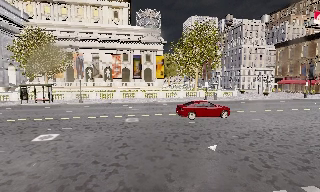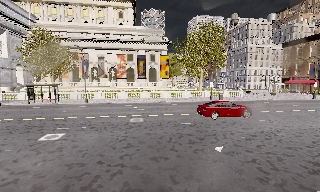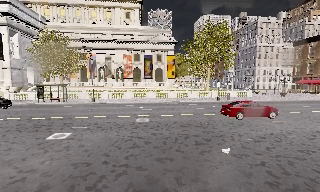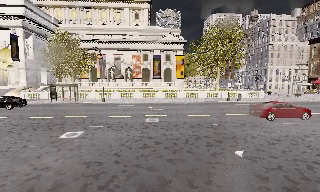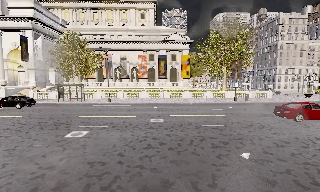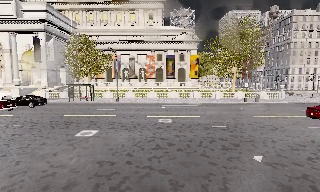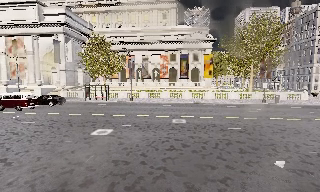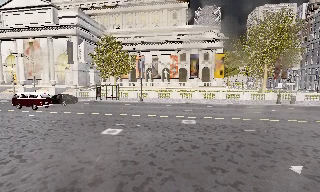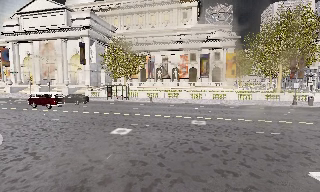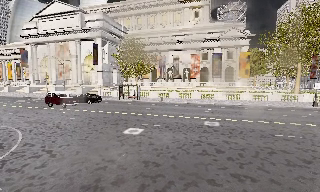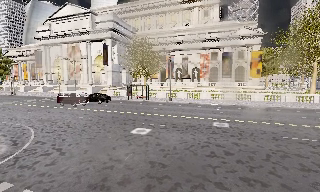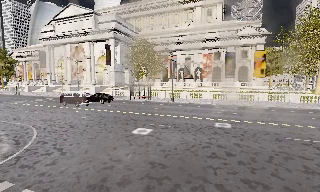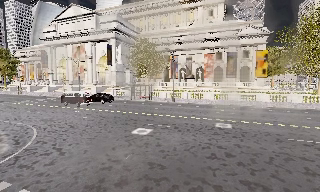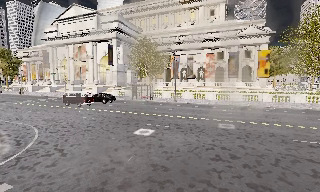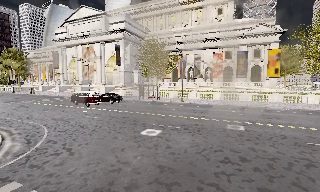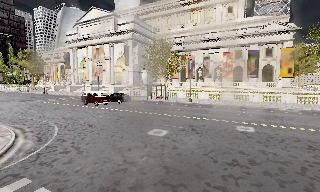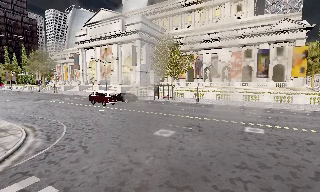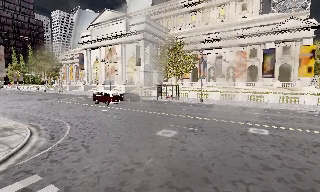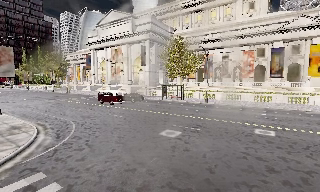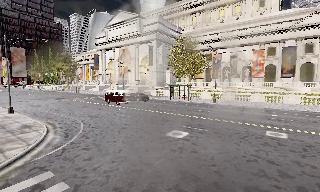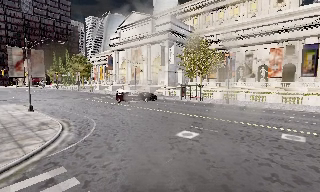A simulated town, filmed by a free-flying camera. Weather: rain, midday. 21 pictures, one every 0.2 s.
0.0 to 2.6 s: The camera pans to its left, which is counterclockwise from overhead, by about 30 degrees. It travels forward, about 1 m.
2.6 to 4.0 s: The scene slides to the right, as the camera pans about 20 degrees to its left.
The film runs forward here.
